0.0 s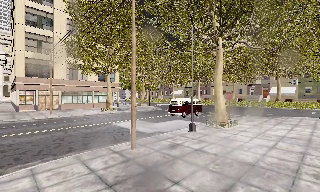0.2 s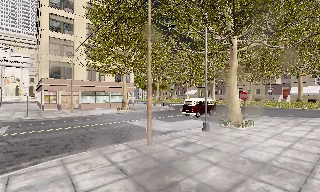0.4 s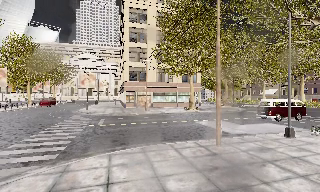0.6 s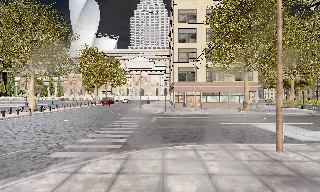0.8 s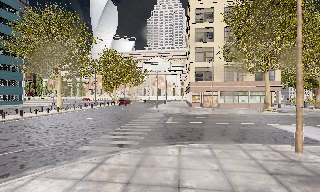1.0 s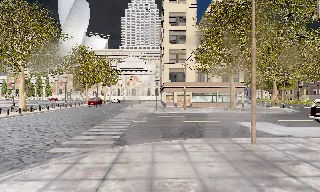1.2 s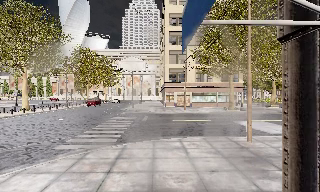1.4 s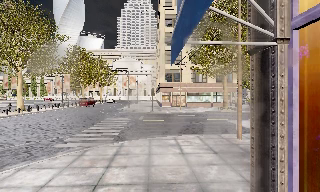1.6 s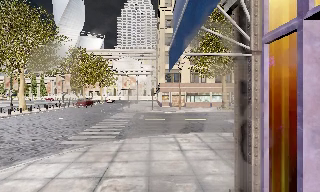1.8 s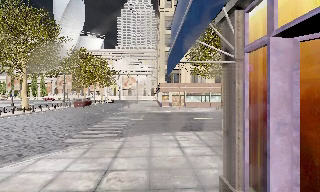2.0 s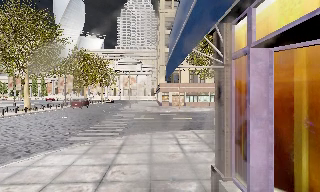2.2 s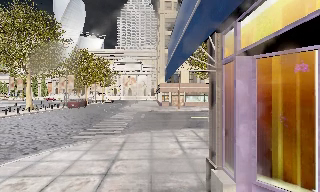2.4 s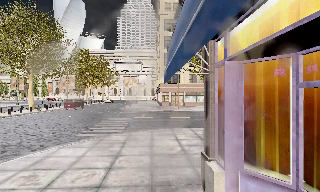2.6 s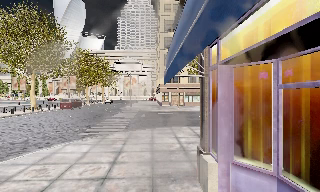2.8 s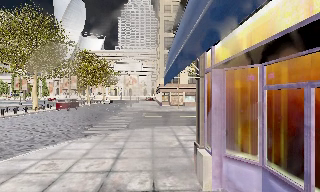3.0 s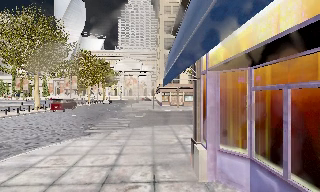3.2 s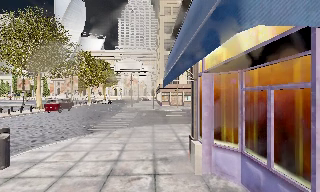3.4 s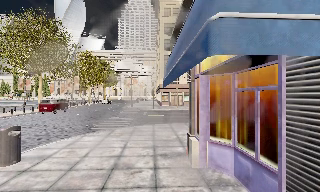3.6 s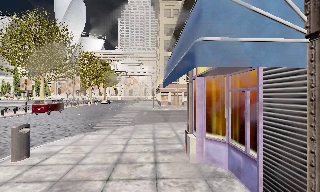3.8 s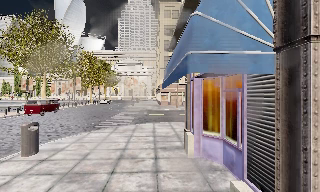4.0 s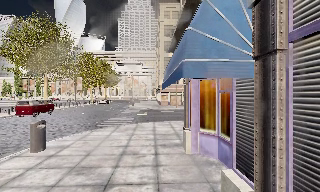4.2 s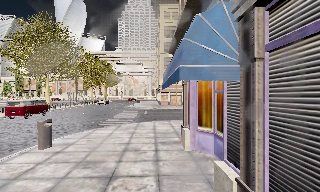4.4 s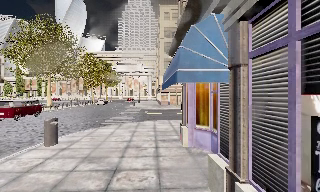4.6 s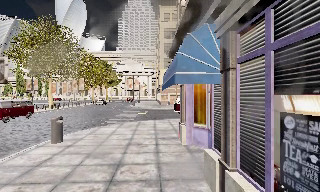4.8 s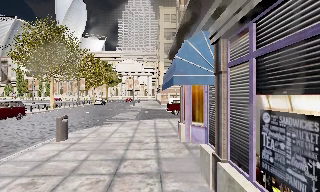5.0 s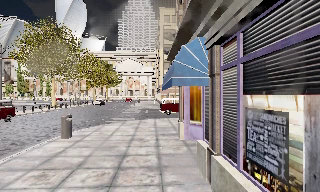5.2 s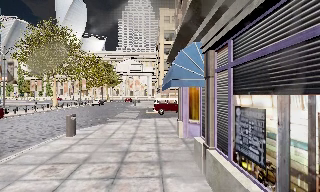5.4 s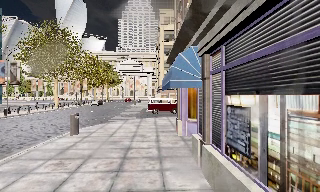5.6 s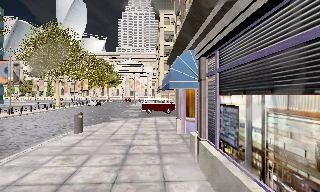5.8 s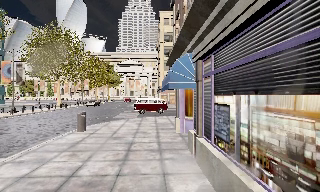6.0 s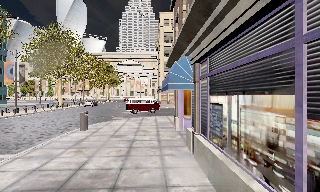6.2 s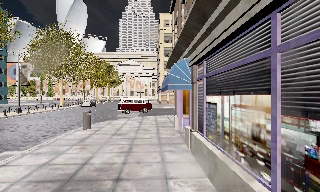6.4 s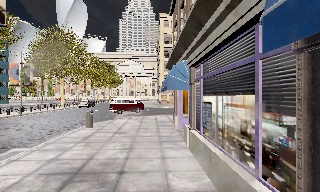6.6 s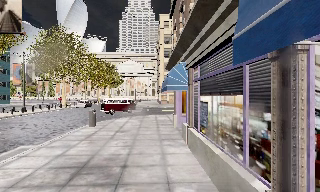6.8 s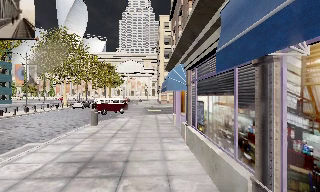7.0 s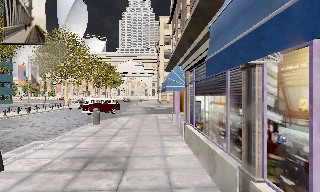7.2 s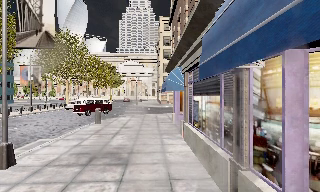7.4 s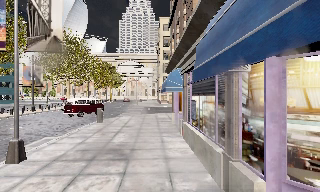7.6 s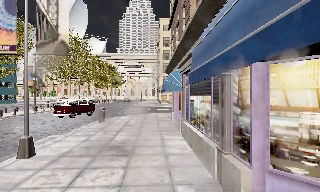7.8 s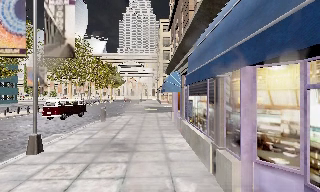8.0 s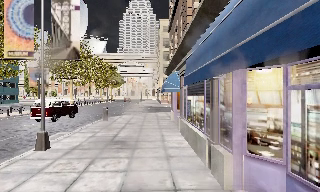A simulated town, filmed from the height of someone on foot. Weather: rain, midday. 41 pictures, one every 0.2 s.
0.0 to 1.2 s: The camera swings to its left by about 45 degrees, and the scene slides to the right. It travels backward, about 2 m.
1.2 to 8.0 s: The camera travels backward, about 13 m, so what stands in front gets smaller.
The film runs backward here.
